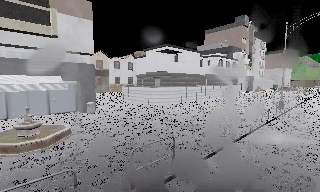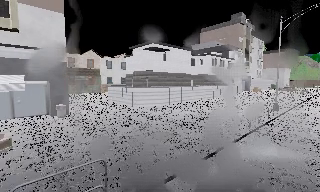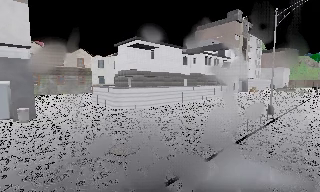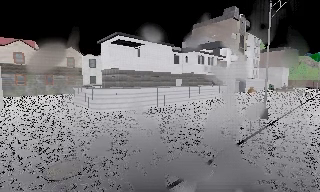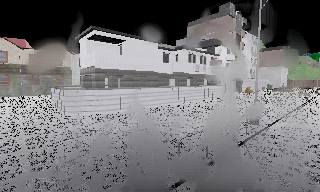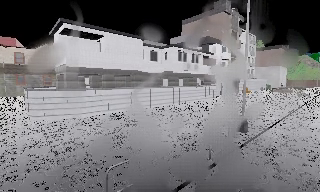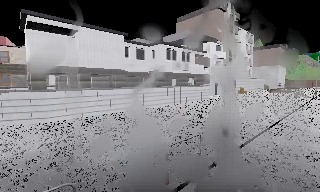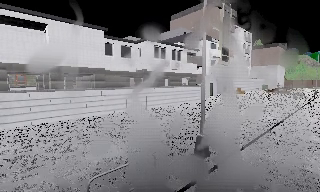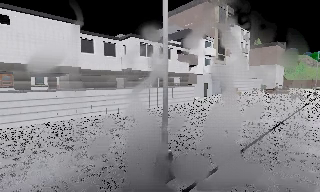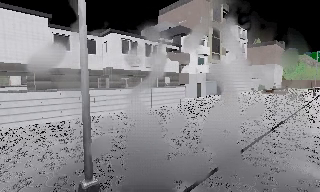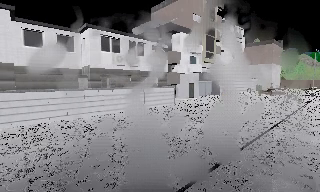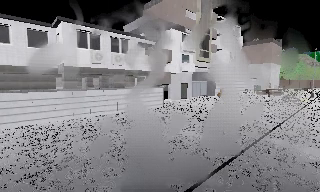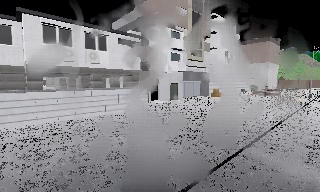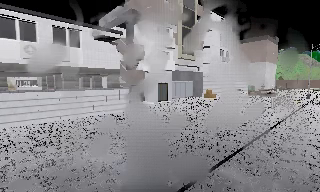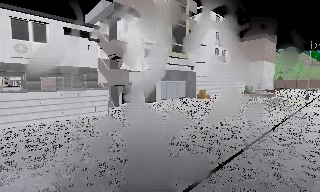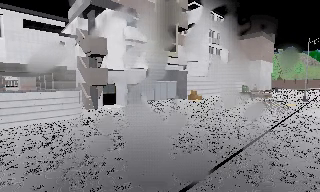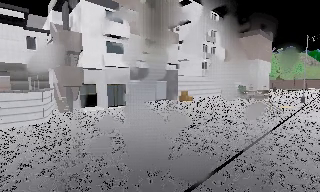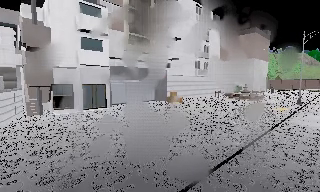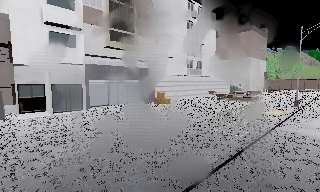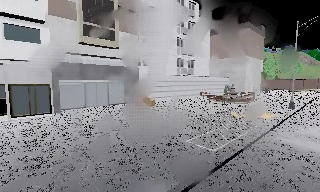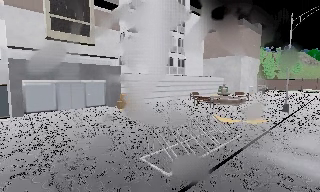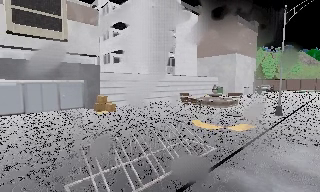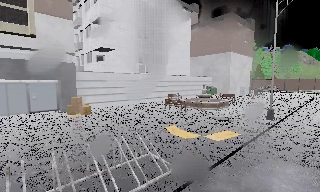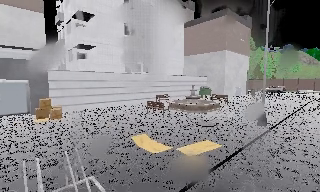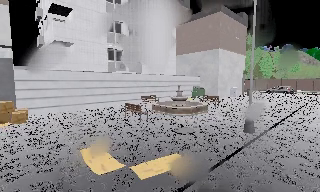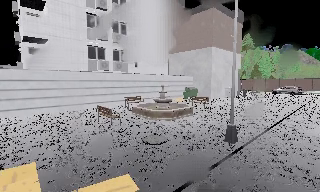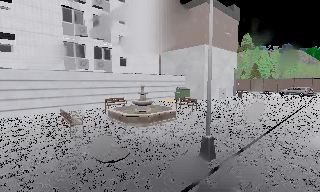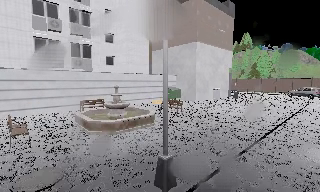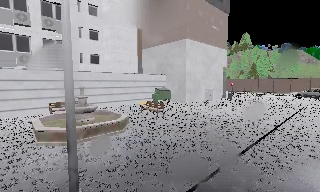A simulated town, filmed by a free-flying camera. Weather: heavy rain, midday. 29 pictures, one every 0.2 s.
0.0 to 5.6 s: The camera travels to its right and forward, about 55 m, so close, fixed things drift to the left.
The film runs backward here.
